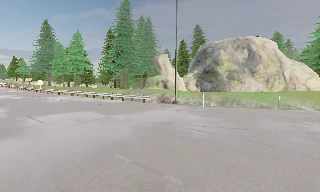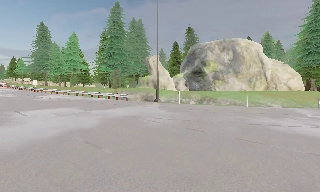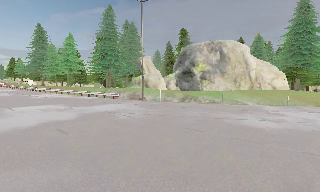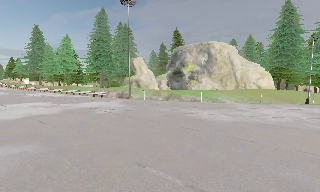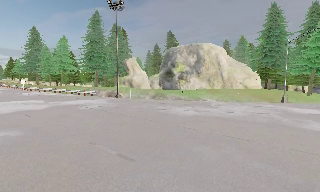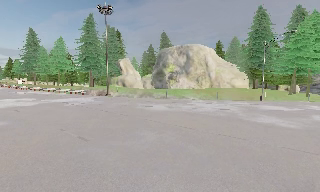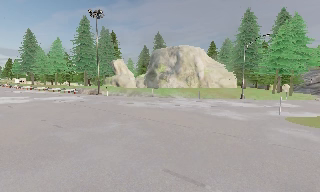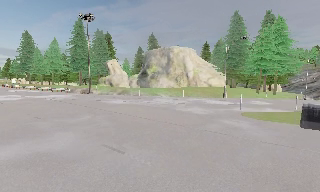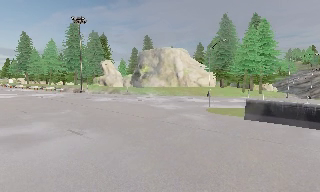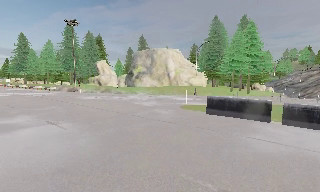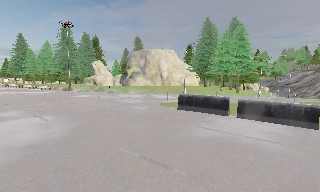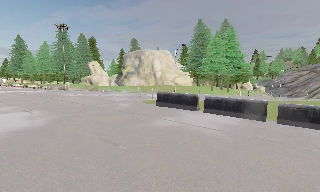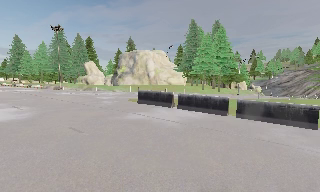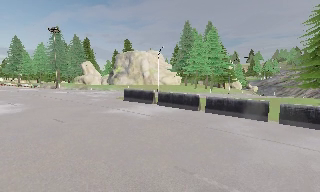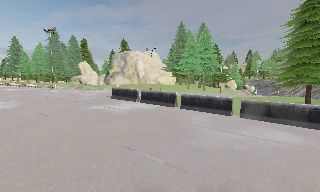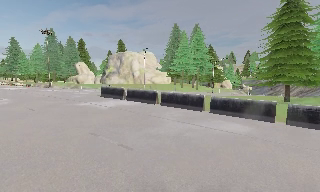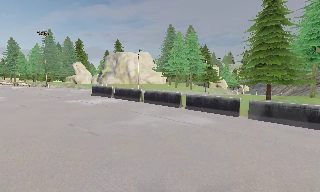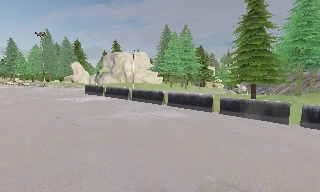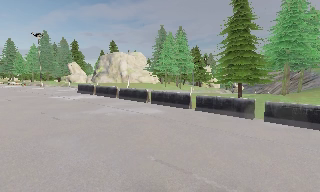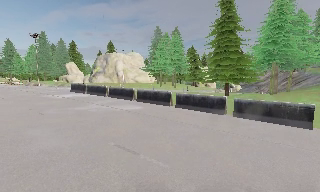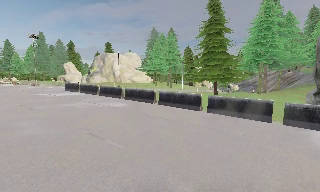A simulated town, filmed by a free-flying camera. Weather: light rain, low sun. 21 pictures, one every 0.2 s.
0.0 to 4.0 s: The camera travels to its right and backward, about 40 m, so close, fixed things drift to the left.
The film runs backward here.
